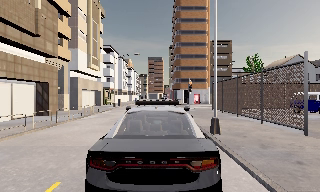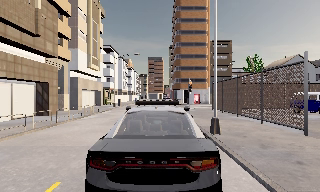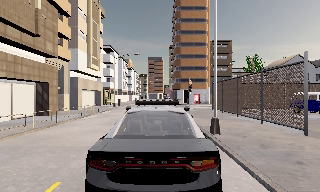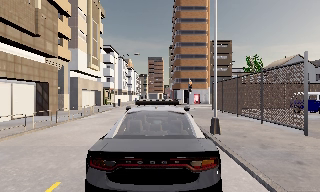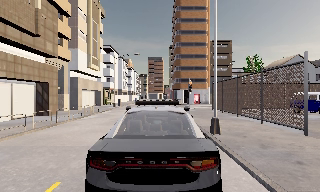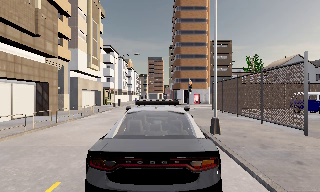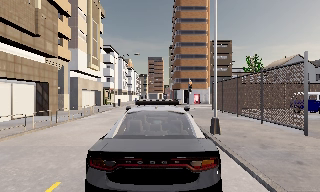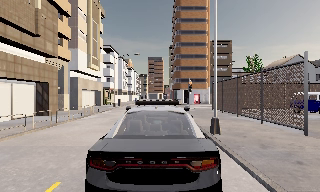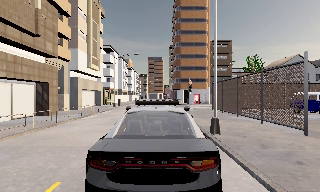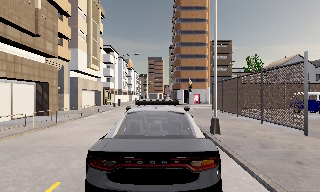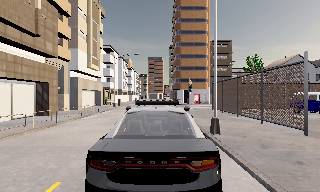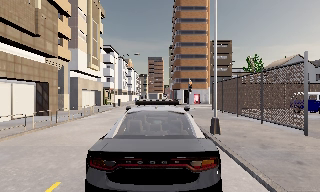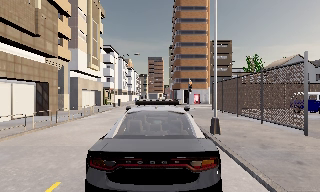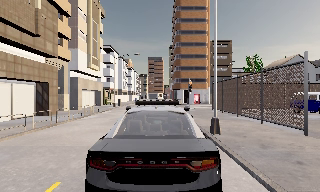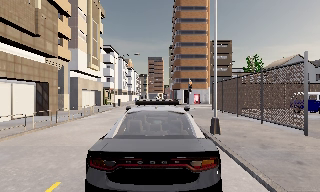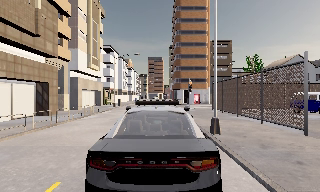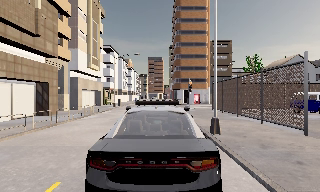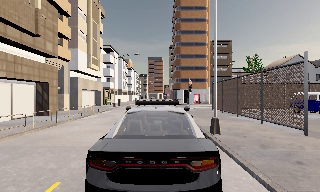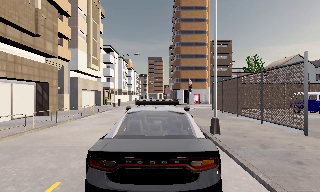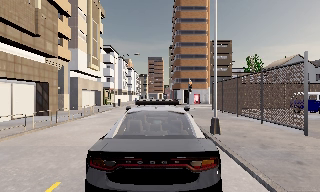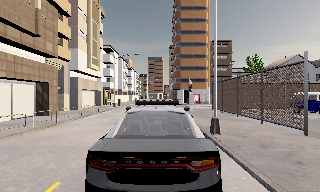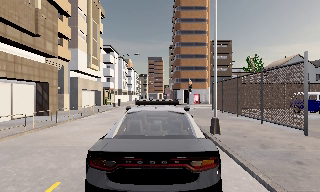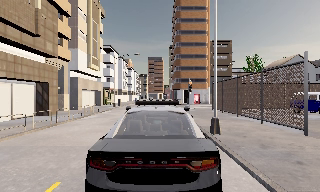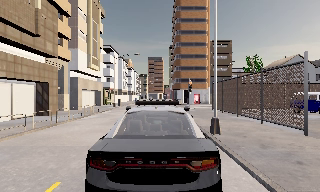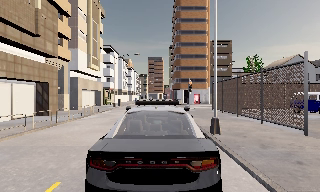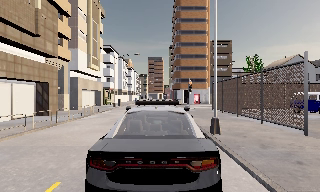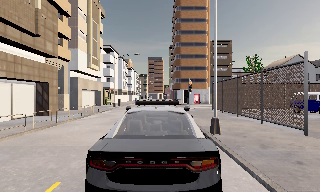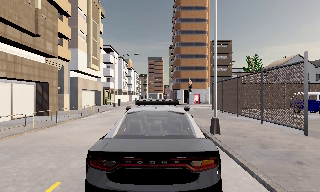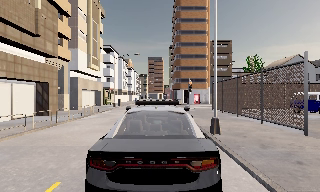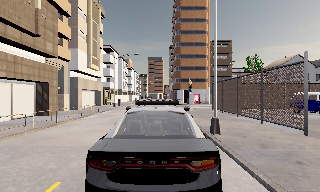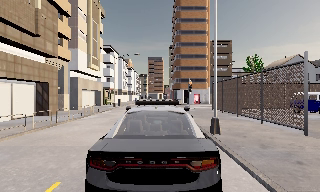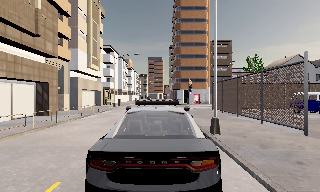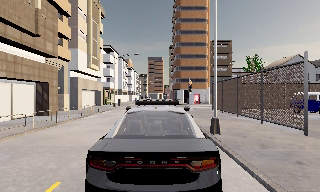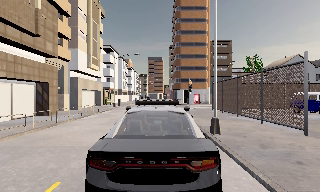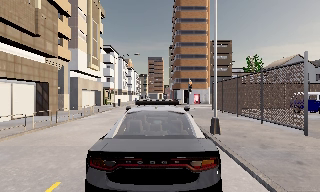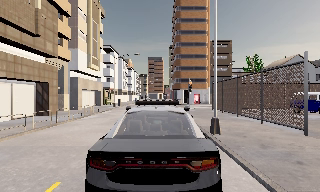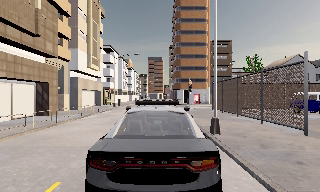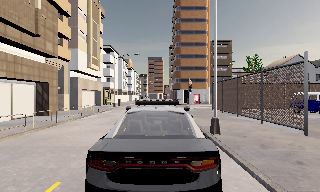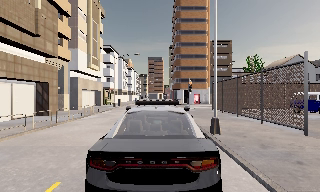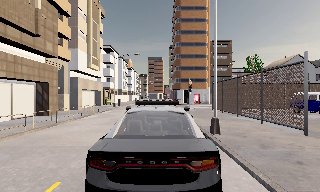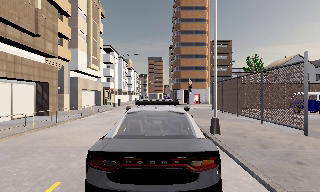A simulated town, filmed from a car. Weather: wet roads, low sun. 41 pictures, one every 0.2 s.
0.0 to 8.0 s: The camera keeps its place and its aim.
The film runs forward here.
